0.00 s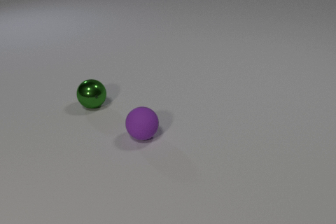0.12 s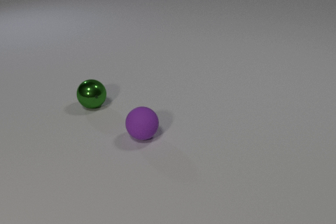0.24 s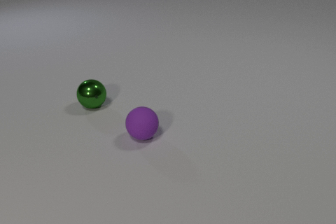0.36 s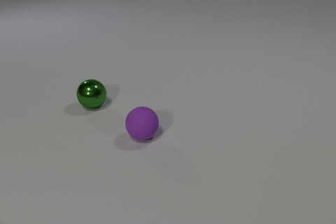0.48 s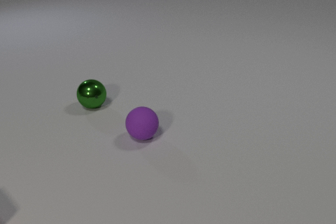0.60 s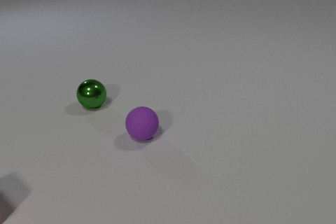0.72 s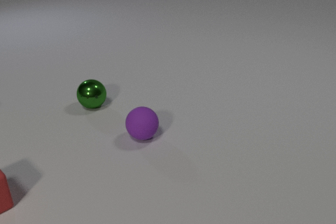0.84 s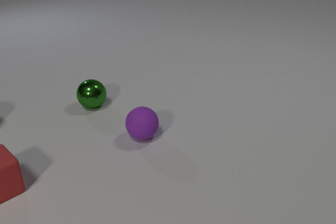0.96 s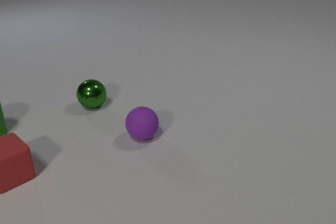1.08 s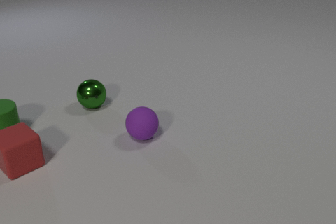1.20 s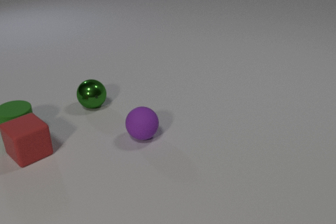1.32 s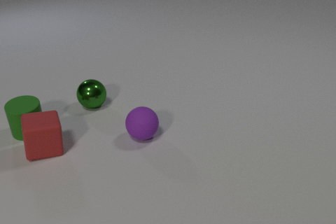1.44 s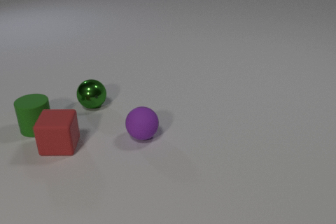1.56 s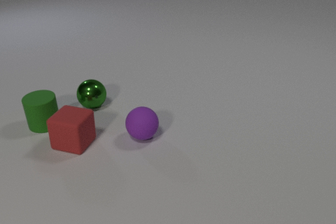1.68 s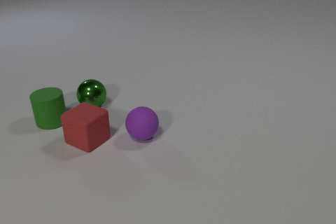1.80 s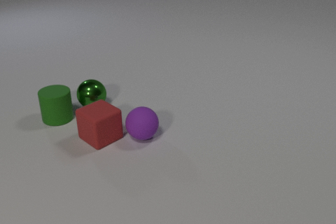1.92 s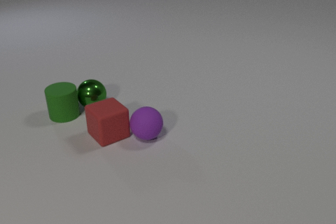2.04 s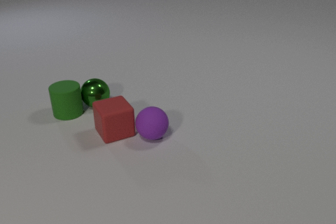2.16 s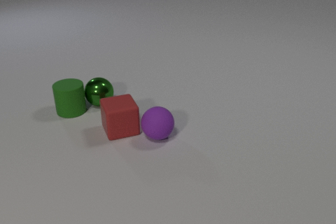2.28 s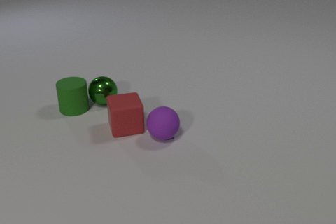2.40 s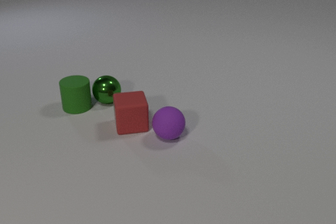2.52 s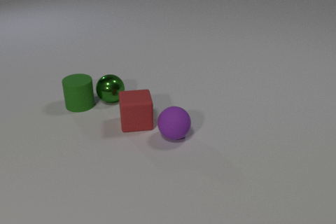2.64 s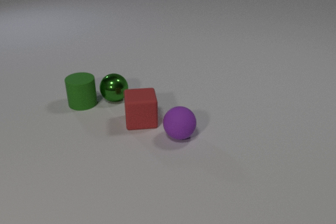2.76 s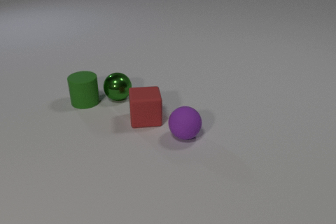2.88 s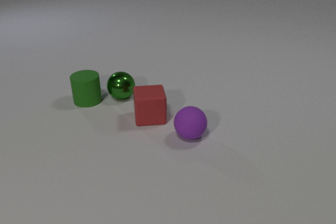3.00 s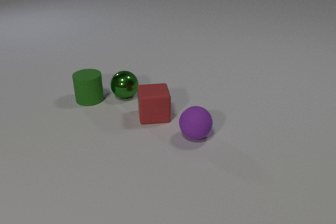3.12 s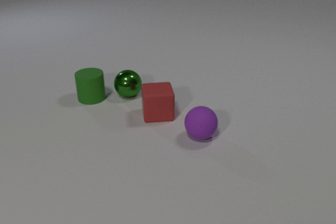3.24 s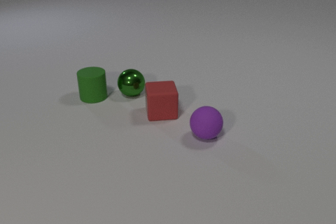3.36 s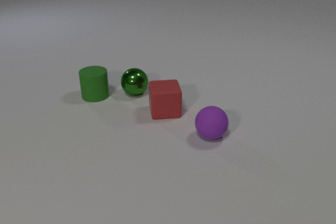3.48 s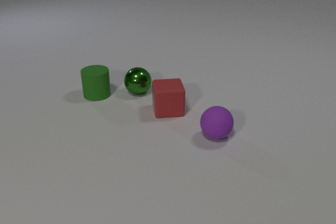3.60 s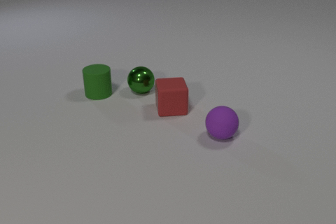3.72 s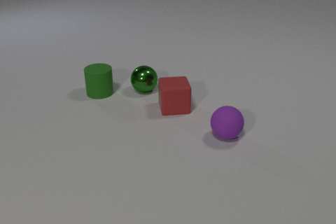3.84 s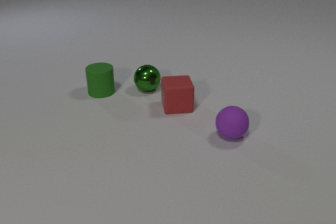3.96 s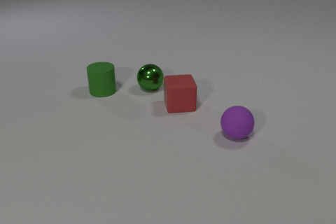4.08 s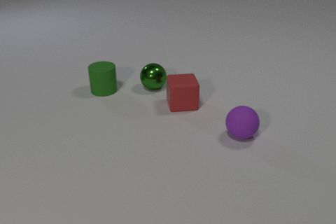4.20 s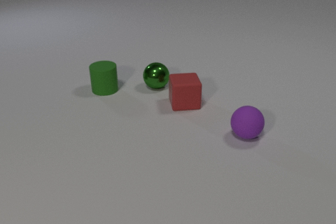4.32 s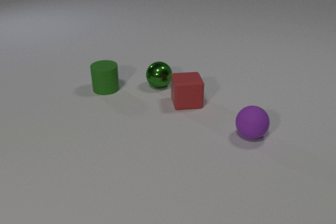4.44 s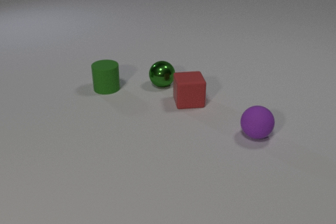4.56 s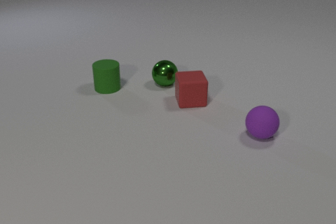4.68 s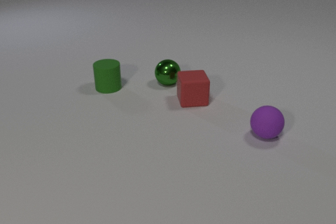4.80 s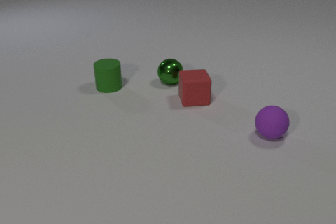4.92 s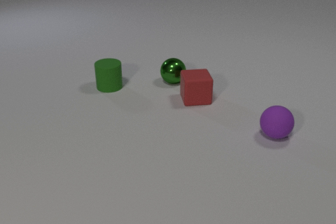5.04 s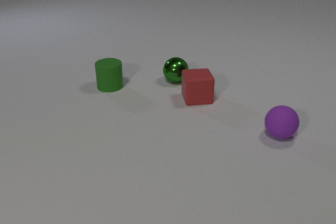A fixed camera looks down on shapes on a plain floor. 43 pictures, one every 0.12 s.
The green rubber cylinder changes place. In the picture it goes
to the right.
The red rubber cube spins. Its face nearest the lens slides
to the left.
0.00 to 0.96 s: The green rubber cylinder comes in at the left edge. The red rubber cube comes in at the left edge, slides away from the camera and to the right.
0.96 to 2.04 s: The green rubber cylinder slides to the right. The red rubber cube slides to the right and away from the camera, spins so that its near face slides to the left, clockwise seen from above. The purple rubber sphere rolls to the right. The green rubber cylinder and the red rubber cube collide. The red rubber cube and the purple rubber sphere collide. The green rubber cylinder and the green metal sphere collide.
2.04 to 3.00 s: The green rubber cylinder slides away from the camera and to the right. The red rubber cube slides to the right and away from the camera. The green metal sphere rolls to the right and away from the camera. The purple rubber sphere rolls to the right.
3.00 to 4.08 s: The green rubber cylinder slides away from the camera and to the right. The red rubber cube slides to the right and away from the camera. The green metal sphere rolls to the right and away from the camera. The purple rubber sphere rolls to the right.
4.08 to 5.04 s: The green rubber cylinder slides away from the camera and to the right. The red rubber cube slides to the right and away from the camera. The green metal sphere rolls to the right and away from the camera. The purple rubber sphere rolls to the right.
What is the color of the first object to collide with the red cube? green.
What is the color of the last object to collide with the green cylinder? green.
How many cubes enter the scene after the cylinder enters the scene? 0.
